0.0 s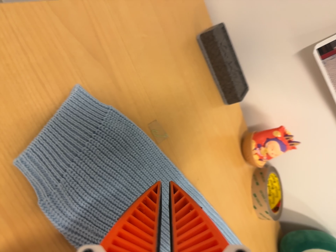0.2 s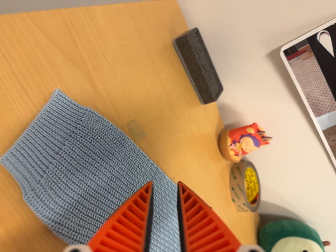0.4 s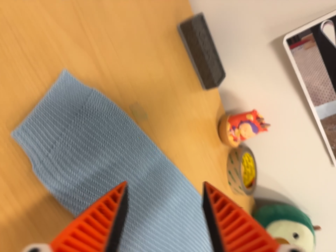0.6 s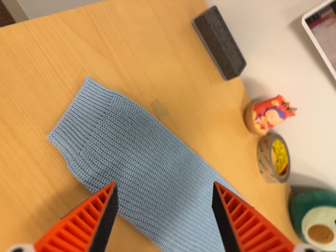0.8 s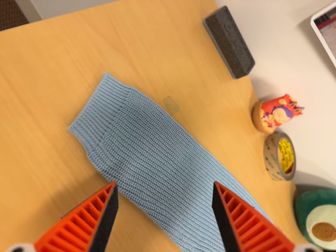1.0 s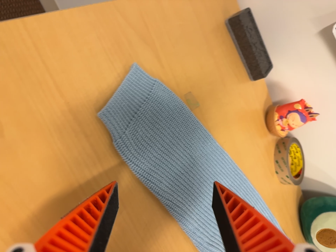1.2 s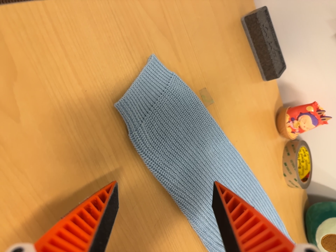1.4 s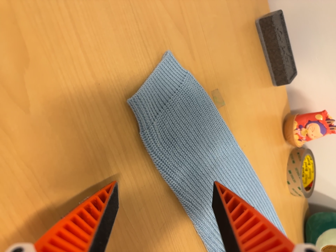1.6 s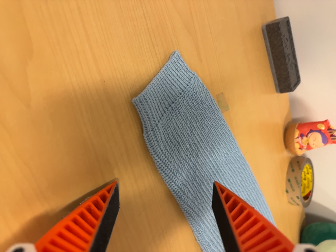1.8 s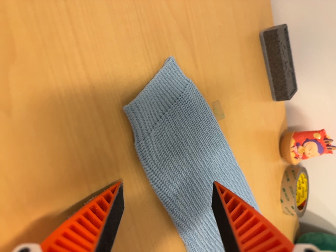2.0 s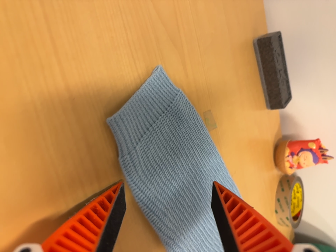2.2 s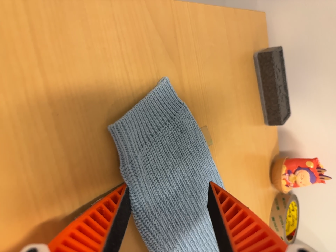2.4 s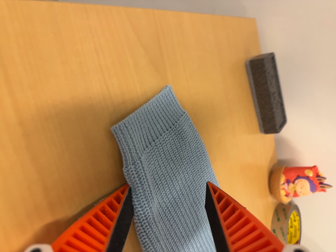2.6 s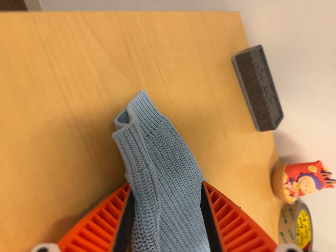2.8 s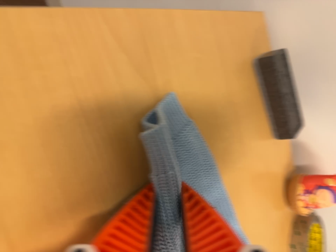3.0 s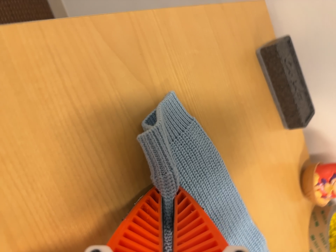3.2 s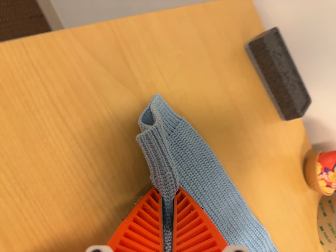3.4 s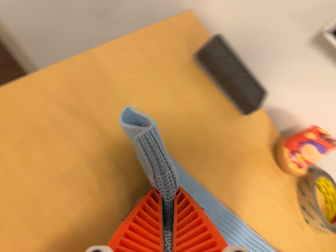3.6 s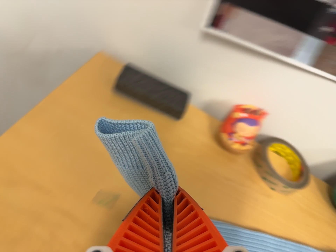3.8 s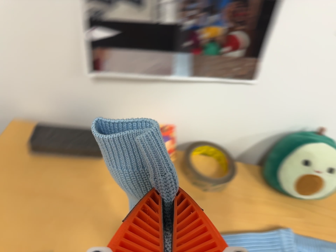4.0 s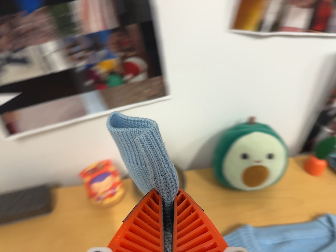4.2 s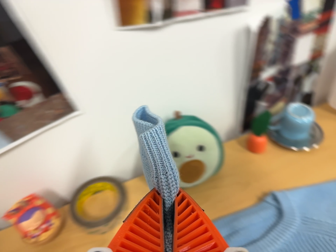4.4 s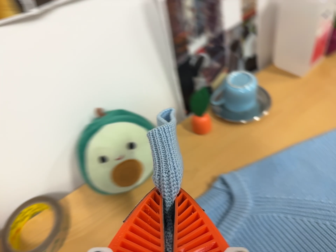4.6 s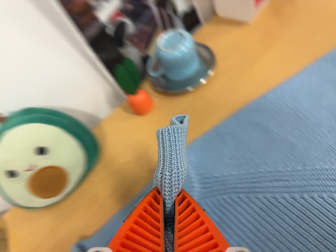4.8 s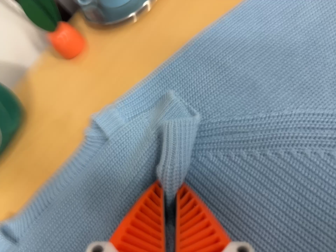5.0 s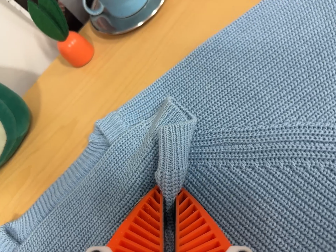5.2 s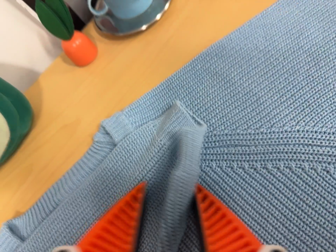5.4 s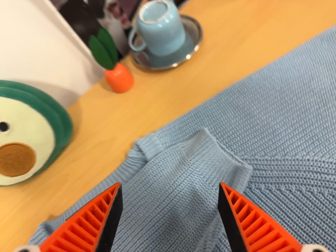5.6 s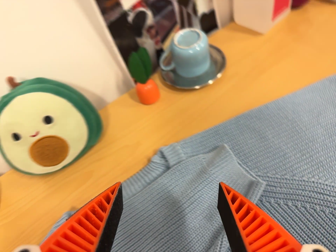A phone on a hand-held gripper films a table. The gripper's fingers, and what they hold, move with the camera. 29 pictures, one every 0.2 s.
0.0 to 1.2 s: The camera travels backward, about 7 cm, so what stands in front gets smaller.
1.2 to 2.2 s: The camera travels forward, about 6 cm, so what stands in front looms larger. It rolls about its line of sight by about 10 degrees, and the scene rotates clockwise.
2.2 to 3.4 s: The camera travels to its right, about 12 cm. It rolls about its line of sight by about 25 degrees, and the scene rotates counterclockwise.
3.4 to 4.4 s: The camera swings to its right by about 15 degrees, and the scene slides to the left. It travels to its right, about 50 cm, so close, fixed things drift to the left. It rolls about its line of sight by about 85 degrees, and the scene rotates counterclockwise.
4.4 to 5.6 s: The camera travels to its right and forward, about 10 cm, so close, fixed things drift to the left.
The film runs forward here.
